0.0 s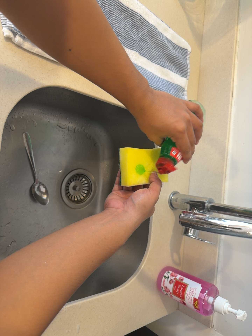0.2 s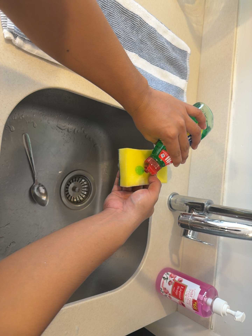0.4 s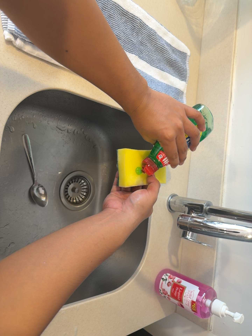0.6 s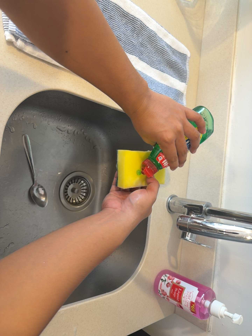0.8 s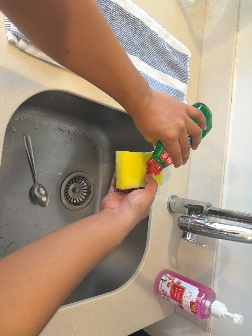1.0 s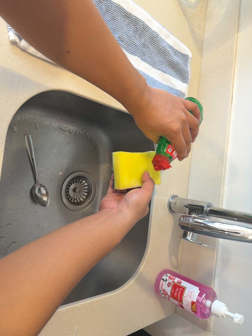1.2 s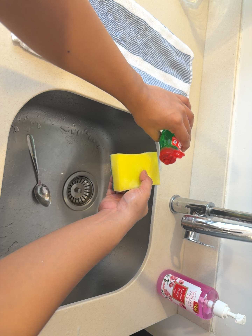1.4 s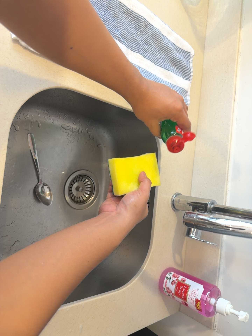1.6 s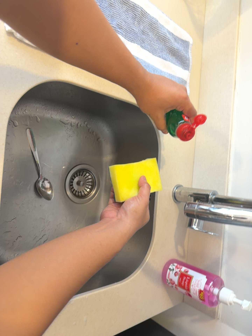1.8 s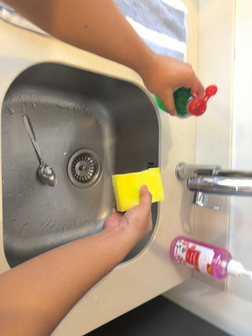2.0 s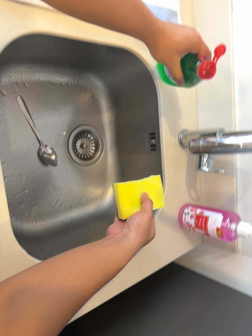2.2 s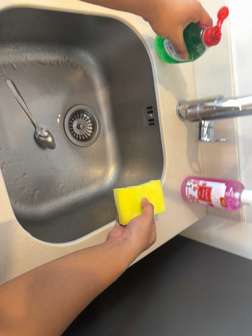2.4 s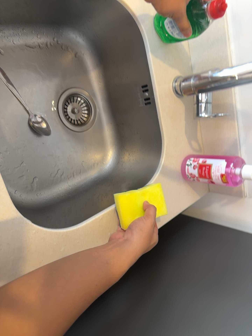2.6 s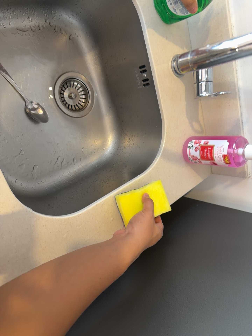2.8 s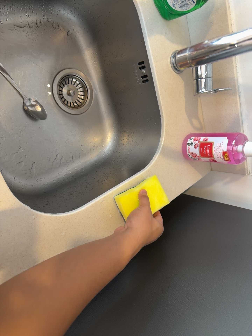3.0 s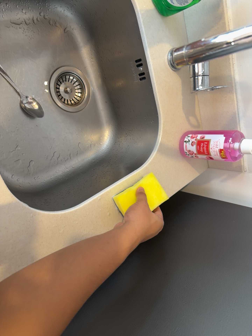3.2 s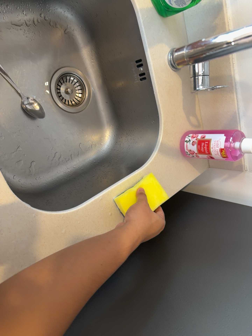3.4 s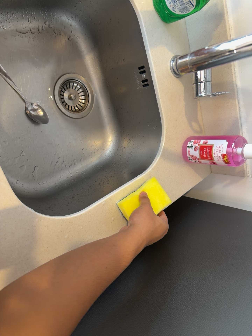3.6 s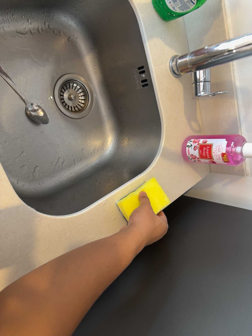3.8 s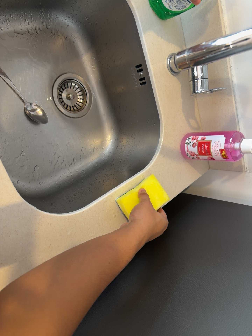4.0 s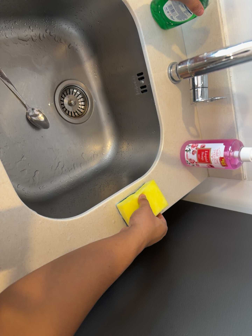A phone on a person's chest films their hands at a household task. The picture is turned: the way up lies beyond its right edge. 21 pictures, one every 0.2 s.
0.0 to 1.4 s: The camera keeps its place and its aim.
1.4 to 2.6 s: The camera's aim tips toward the bottom of its view by about 20 degrees, and the scene shifts upward. It rolls about its line of sight by about 20 degrees, and the scene rotates counterclockwise.
2.6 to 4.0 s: The camera shifts only a little, or ends up much as it began.
The film runs backward here.
